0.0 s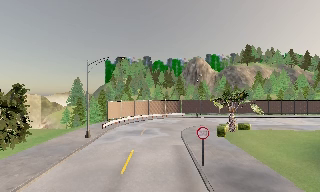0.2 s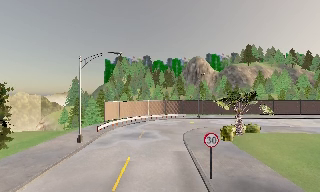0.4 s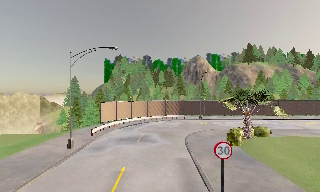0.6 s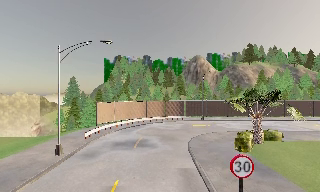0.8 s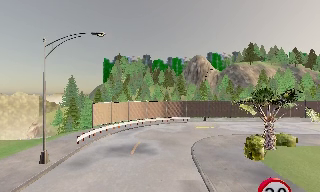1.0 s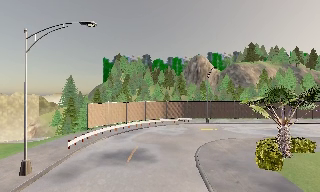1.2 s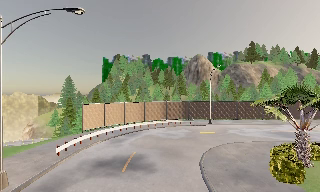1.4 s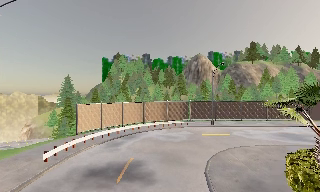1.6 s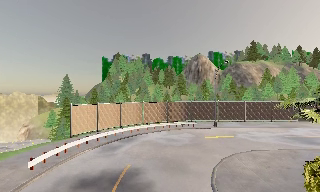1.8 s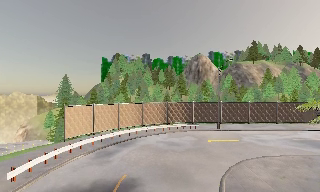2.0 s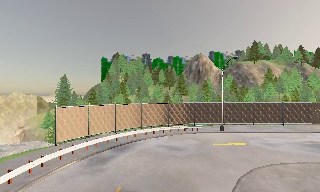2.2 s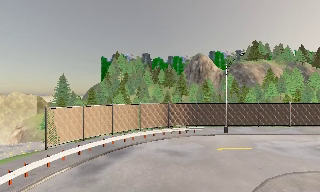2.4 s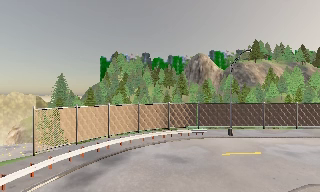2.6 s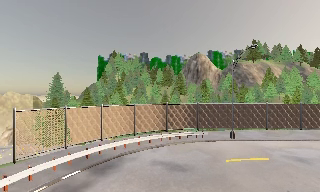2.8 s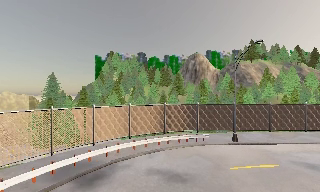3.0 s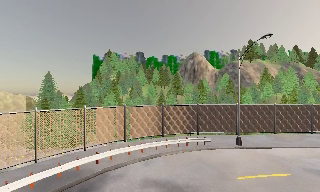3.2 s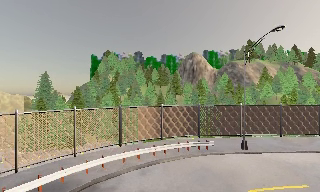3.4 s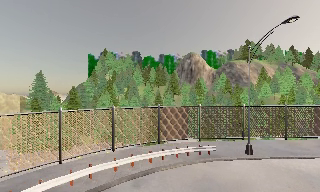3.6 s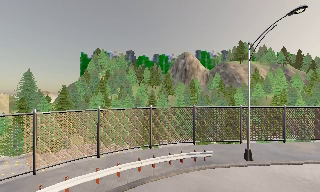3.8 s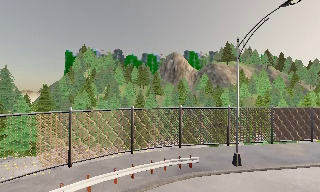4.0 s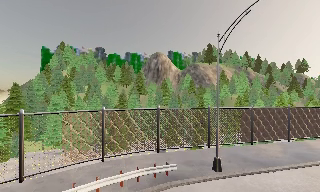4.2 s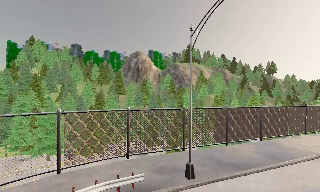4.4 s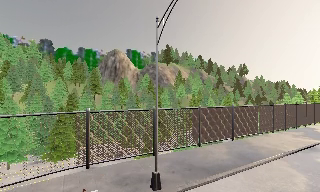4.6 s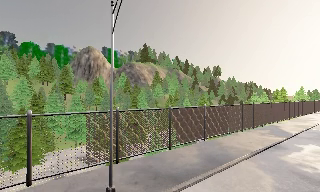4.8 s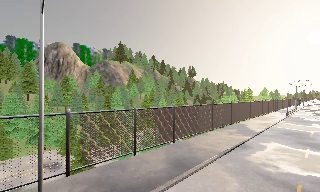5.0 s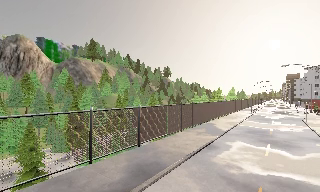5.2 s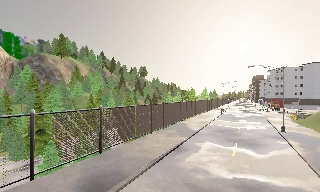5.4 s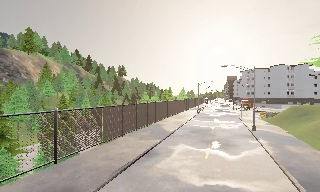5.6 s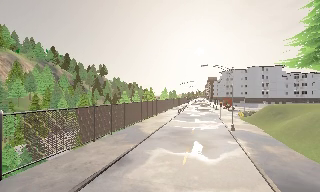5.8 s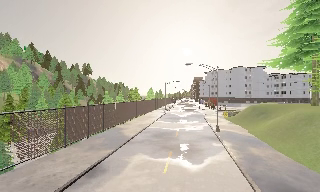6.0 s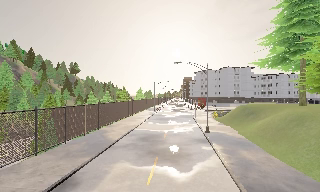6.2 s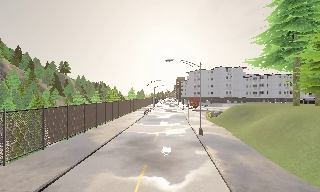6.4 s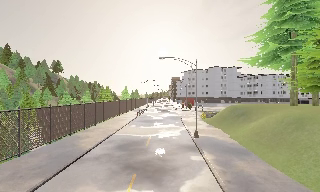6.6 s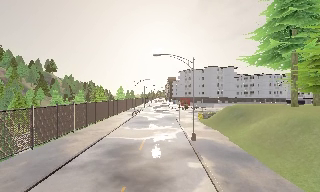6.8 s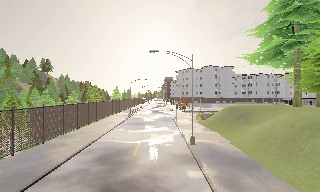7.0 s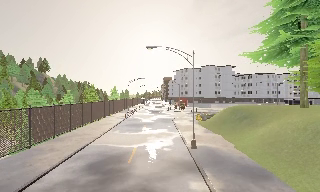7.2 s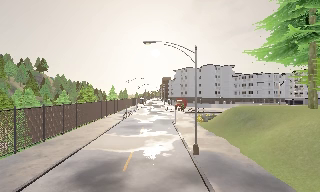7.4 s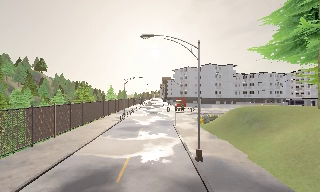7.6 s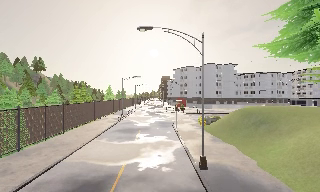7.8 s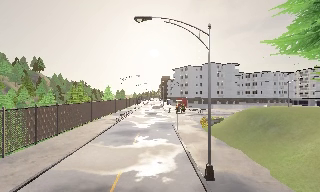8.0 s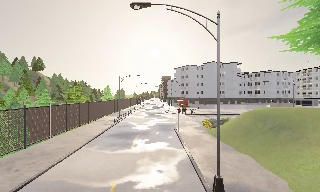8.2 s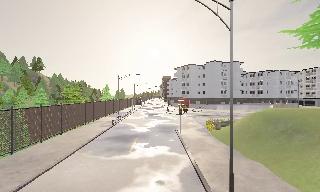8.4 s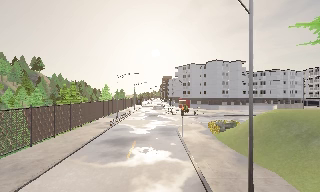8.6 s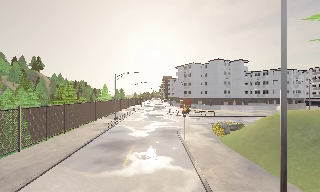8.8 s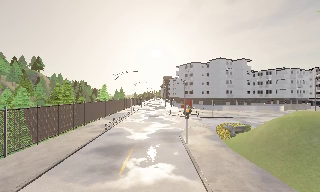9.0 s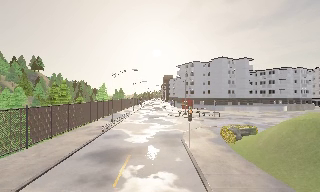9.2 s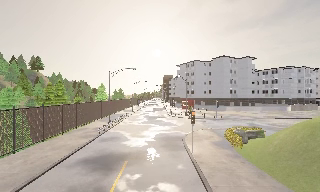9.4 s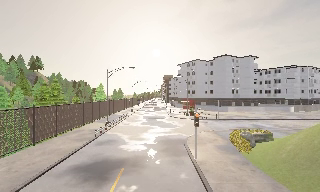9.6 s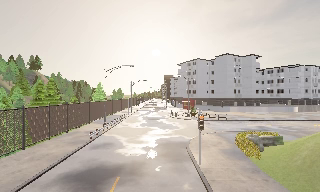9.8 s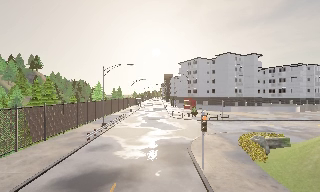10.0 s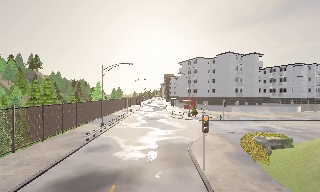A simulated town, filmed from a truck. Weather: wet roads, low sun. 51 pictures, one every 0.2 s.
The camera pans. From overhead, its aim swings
clockwise.
The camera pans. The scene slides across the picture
to the left.
0.0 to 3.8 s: The camera travels forward, about 25 m, so what stands in front looms larger.
3.8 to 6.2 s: The scene slides to the left, as the camera pans about 75 degrees to its right. It travels forward and to its right, about 15 m.
6.2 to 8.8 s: The camera travels forward, about 15 m, so what stands in front looms larger.
8.8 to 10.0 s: The camera travels forward, about 5 m, so what stands in front looms larger. It loses speed.
The film runs forward here.
